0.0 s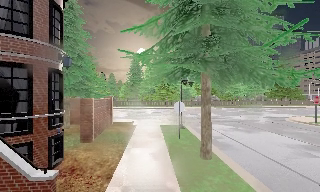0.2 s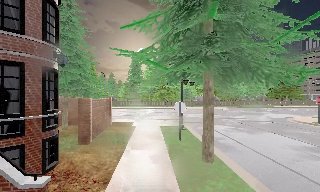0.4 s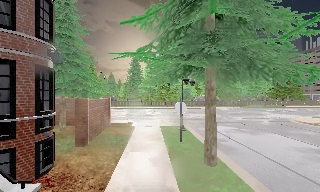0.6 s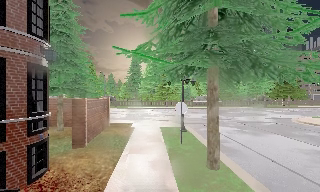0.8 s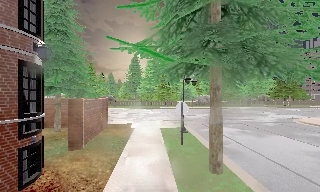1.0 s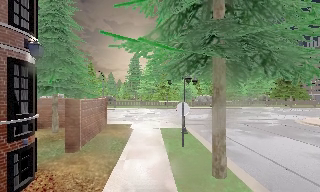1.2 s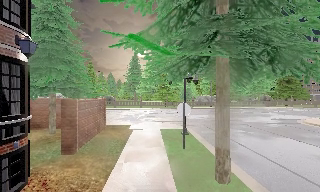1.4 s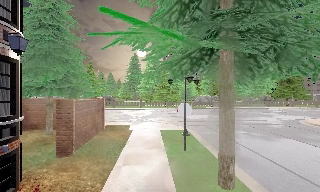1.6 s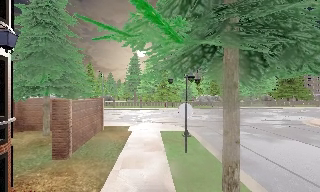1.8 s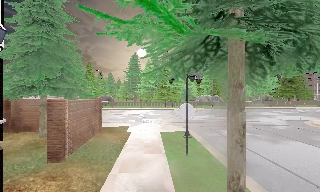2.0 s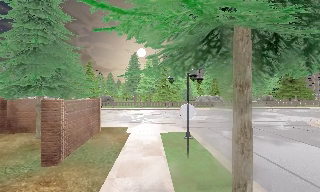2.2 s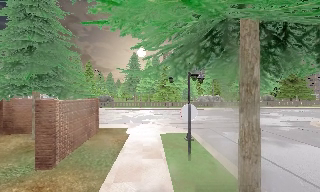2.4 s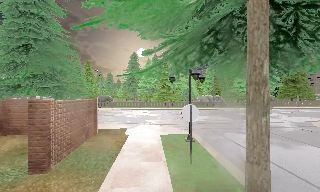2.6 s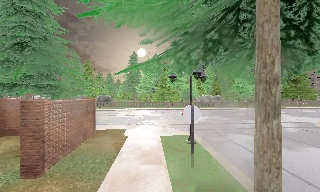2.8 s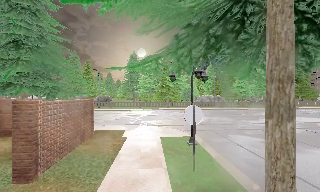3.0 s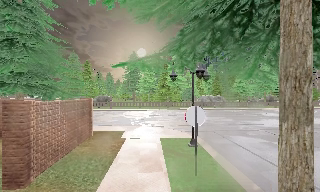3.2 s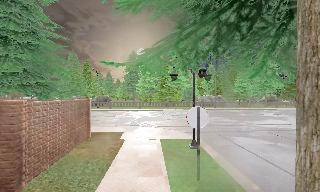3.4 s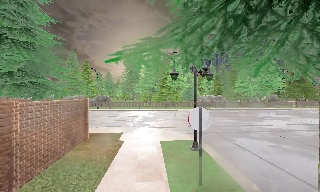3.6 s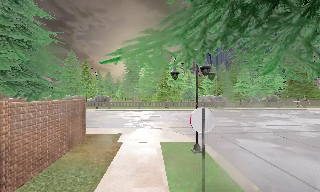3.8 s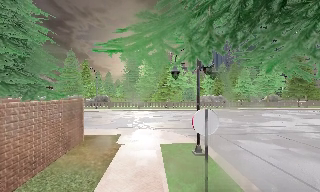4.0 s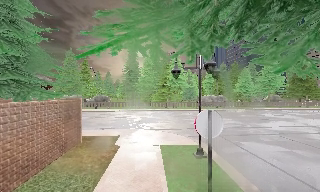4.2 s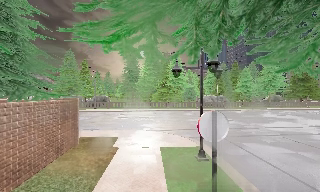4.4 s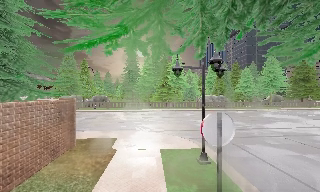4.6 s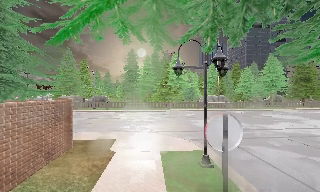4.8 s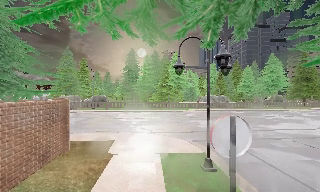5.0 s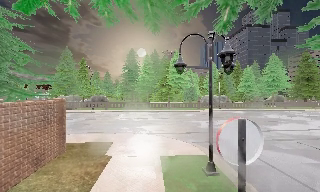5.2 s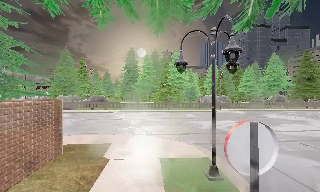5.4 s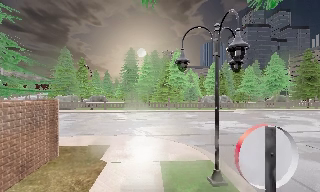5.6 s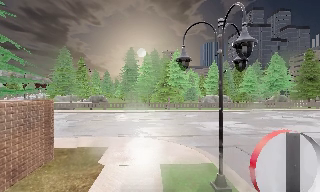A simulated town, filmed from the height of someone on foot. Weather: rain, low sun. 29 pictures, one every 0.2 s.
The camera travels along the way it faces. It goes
forward.
0.0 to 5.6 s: The camera travels forward, about 8 m, so what stands in front looms larger.
The film runs forward here.
